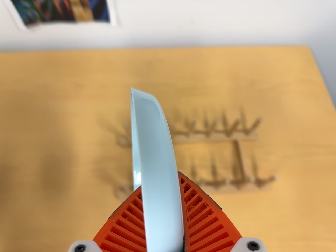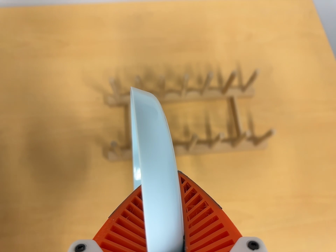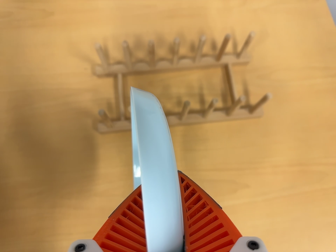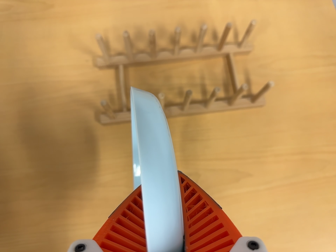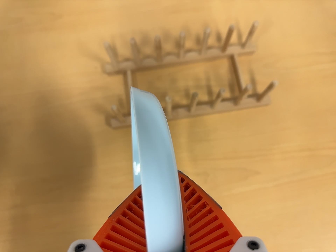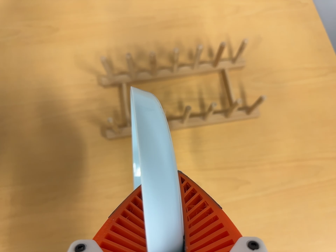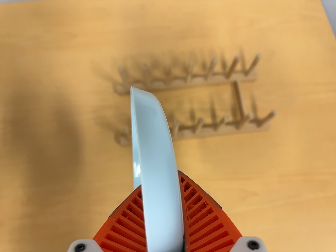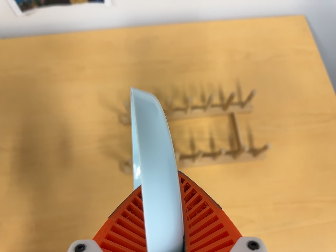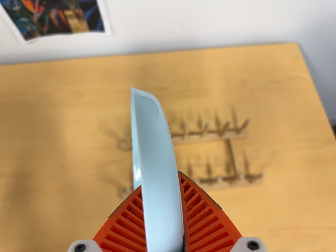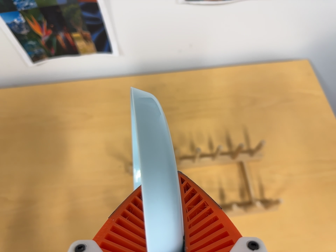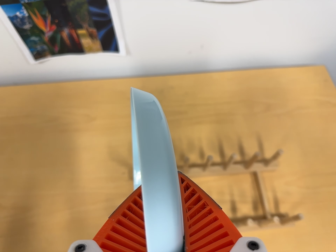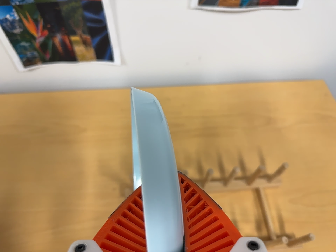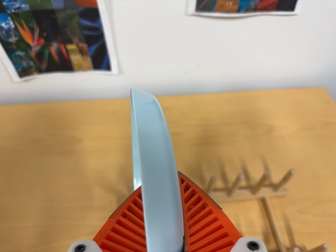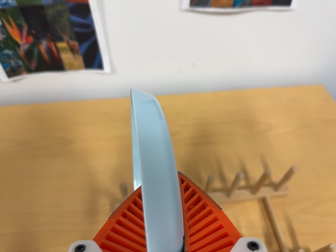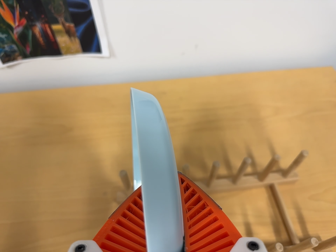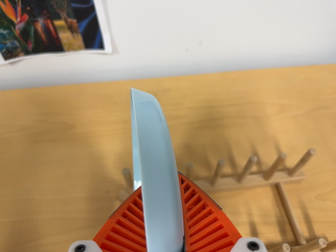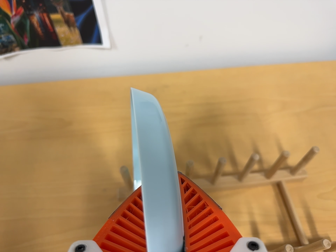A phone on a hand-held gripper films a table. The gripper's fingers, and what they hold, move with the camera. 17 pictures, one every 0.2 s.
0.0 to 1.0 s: The camera travels toward the bottom of its view, about 6 cm, so close, fixed things drift upward. Its aim tips toward the bottom of its view by about 10 degrees, and the scene shifts upward.
1.0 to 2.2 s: The camera travels toward the top of its view, about 8 cm, so close, fixed things drift downward. Its aim tips toward the top of its view by about 15 degrees, and the scene shifts downward.
2.2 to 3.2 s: The camera travels forward, about 8 cm, so what stands in front looms larger.
The film runs forward here.
